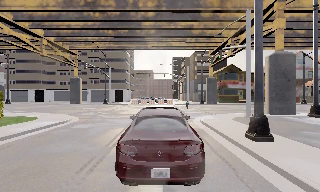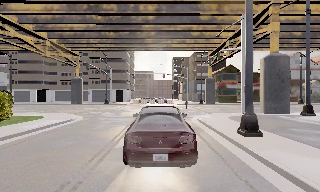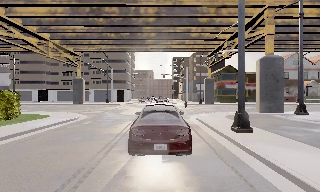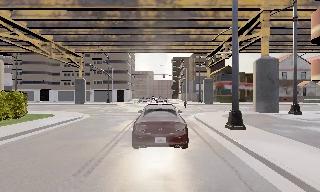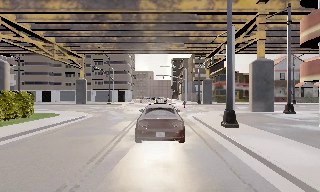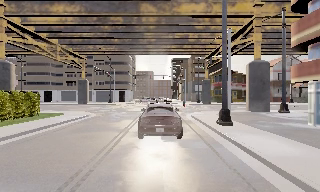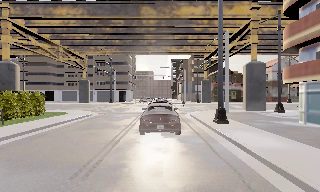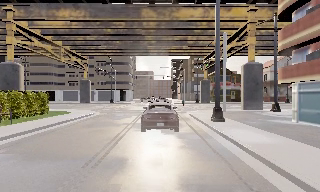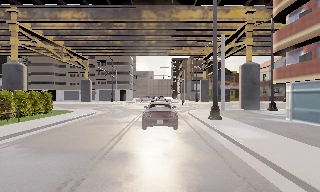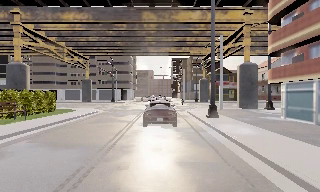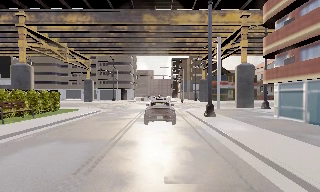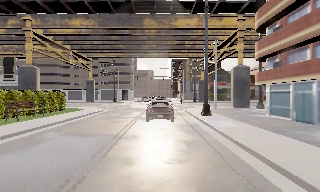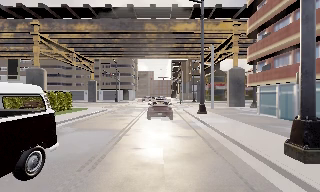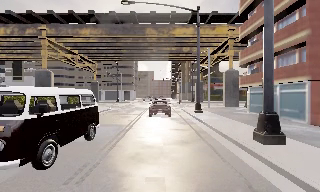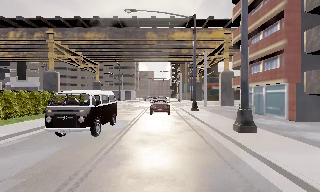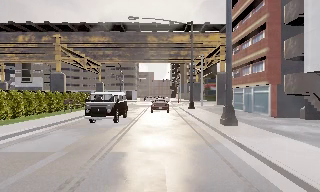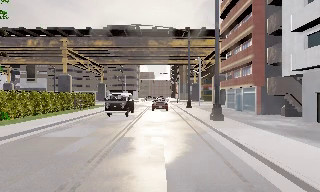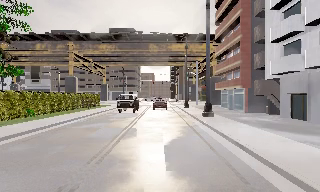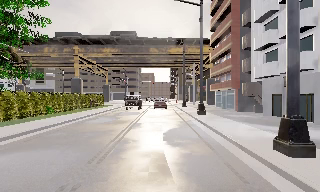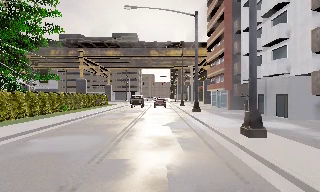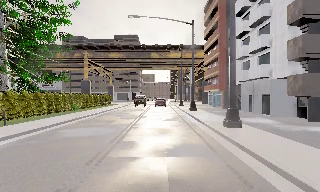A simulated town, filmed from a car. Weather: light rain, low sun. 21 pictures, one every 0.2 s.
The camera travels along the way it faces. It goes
backward.
0.0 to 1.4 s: The camera travels backward, about 4.5 m, so what stands in front gets smaller.
1.4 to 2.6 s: The camera travels backward, about 5 m, so what stands in front gets smaller. It gains speed.
2.6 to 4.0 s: The camera travels backward, about 13 m, so what stands in front gets smaller.
The film runs backward here.
